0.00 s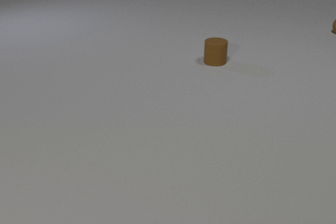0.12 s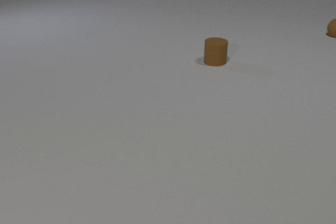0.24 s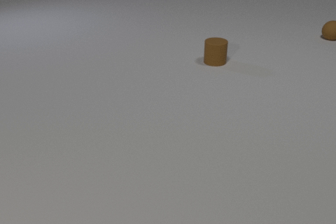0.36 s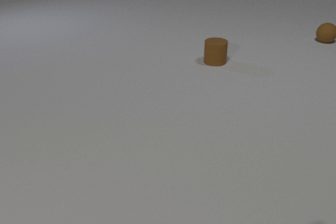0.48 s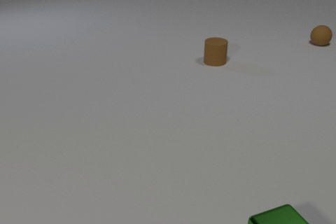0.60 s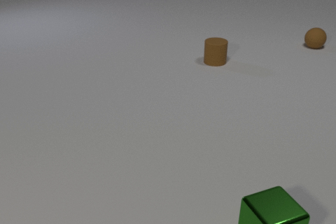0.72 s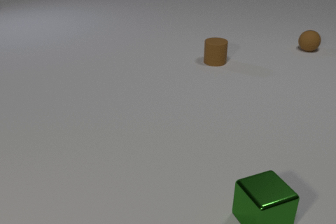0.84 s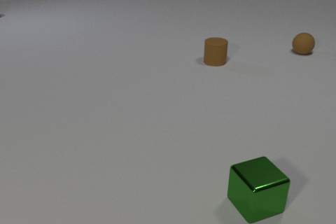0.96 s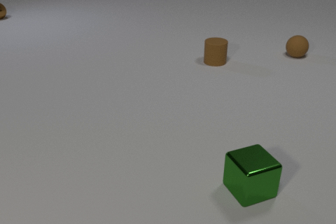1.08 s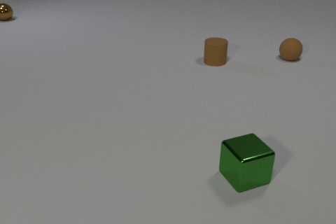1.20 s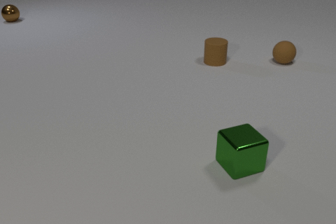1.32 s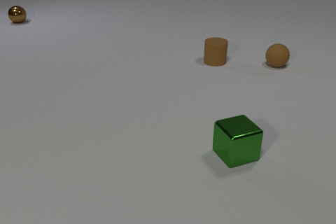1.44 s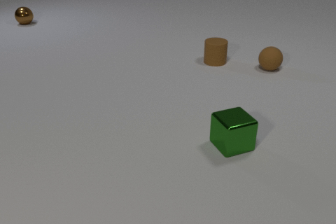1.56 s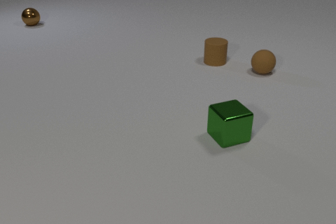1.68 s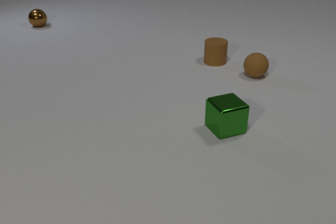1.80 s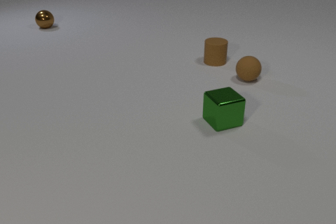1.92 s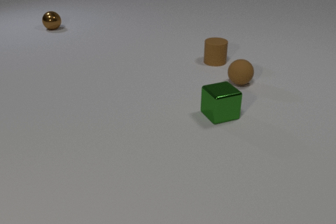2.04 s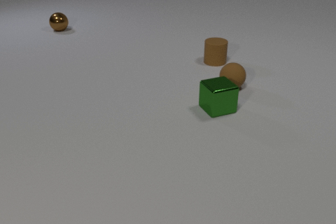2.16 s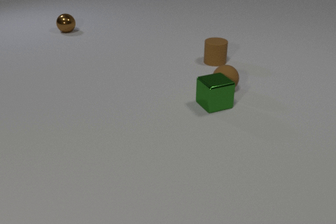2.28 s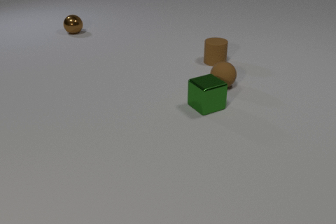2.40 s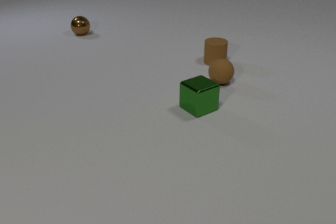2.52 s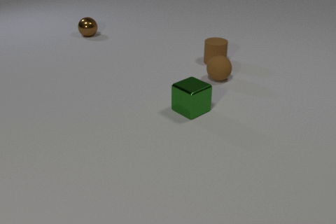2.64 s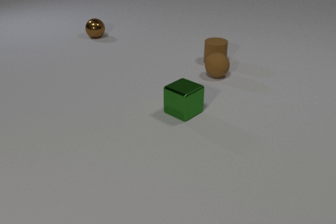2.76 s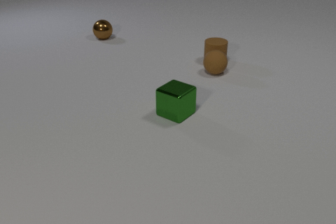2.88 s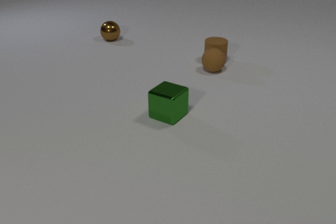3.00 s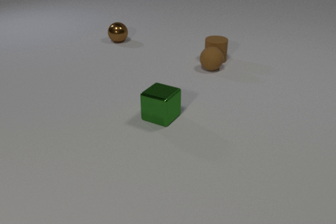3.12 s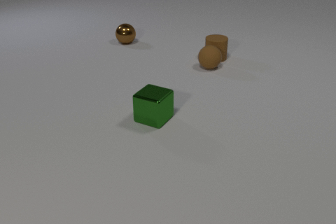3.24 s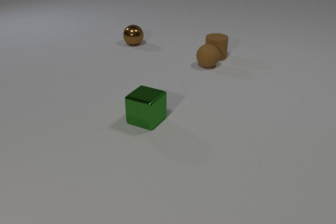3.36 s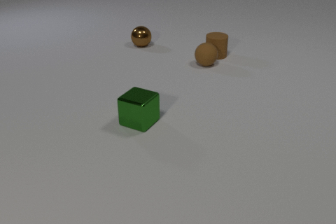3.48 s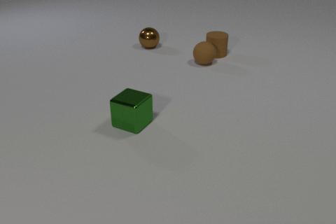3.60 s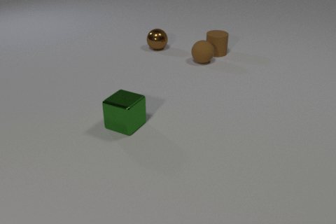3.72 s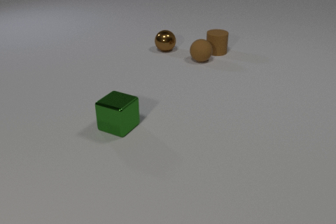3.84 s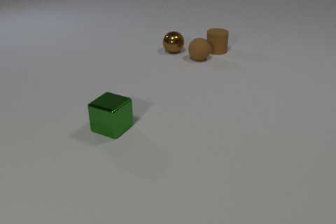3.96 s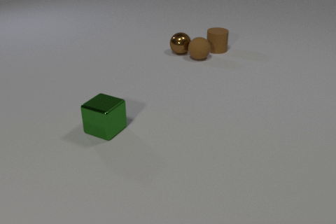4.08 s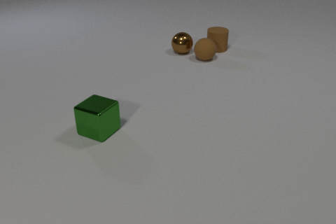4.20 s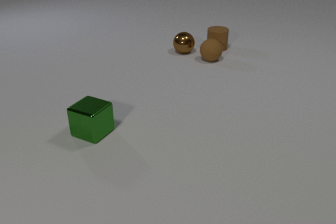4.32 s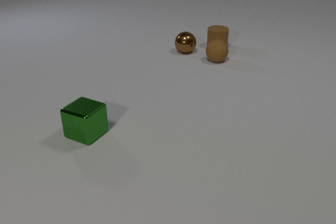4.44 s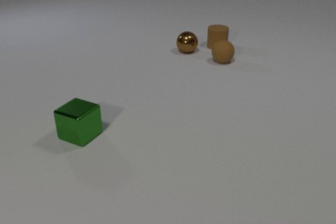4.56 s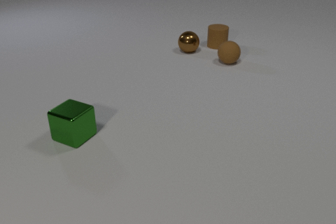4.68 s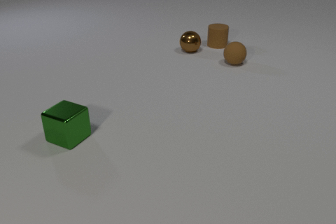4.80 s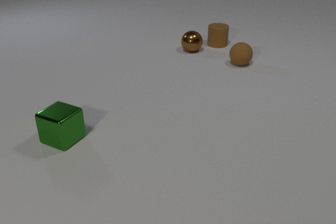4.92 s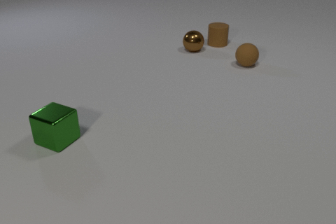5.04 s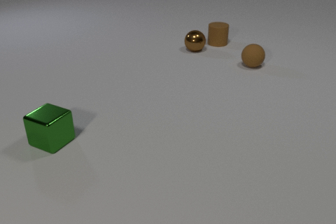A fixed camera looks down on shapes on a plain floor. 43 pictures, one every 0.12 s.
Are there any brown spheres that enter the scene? yes.
What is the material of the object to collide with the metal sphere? rubber.
Are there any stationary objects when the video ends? no.
0.00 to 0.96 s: The green metal cube comes in at the bottom edge, slides away from the camera. The brown rubber sphere rolls toward the camera and to the left. The brown metal sphere comes in at the left edge, rolls toward the camera and to the right.
0.96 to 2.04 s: The green metal cube slides away from the camera. The brown rubber sphere rolls toward the camera and to the left. The brown metal sphere rolls toward the camera and to the right.
2.04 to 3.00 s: The green metal cube slides to the left, spins counterclockwise seen from above by about 30 degrees, its near face sliding to the right. The brown rubber sphere rolls away from the camera and to the left. The brown rubber cylinder slides away from the camera. The brown metal sphere rolls to the right and toward the camera. The green metal cube and the brown rubber sphere collide. The brown rubber sphere and the brown rubber cylinder collide.
3.00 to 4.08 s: The green metal cube slides to the left. The brown rubber sphere rolls away from the camera. The brown rubber cylinder slides away from the camera. The brown metal sphere rolls to the right and toward the camera. The brown rubber sphere and the brown metal sphere collide.
4.08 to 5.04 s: The green metal cube slides to the left. The brown rubber sphere rolls to the right. The brown rubber cylinder slides away from the camera. The brown metal sphere rolls to the right and away from the camera.
